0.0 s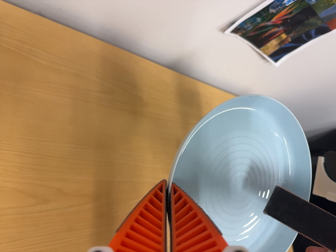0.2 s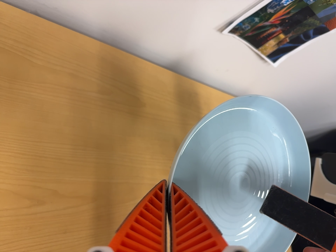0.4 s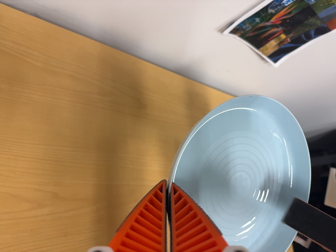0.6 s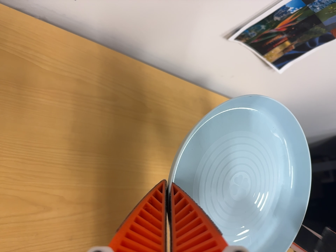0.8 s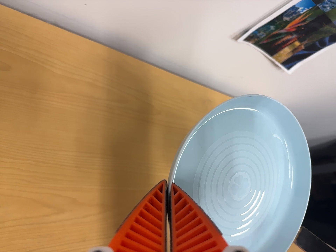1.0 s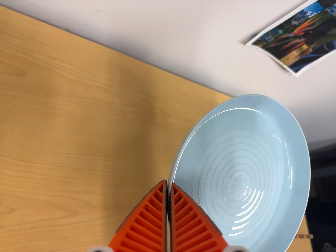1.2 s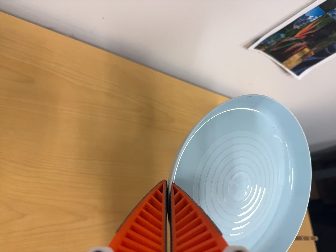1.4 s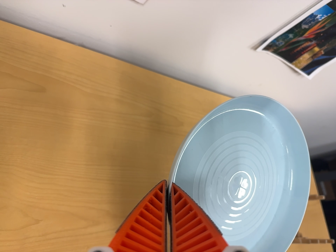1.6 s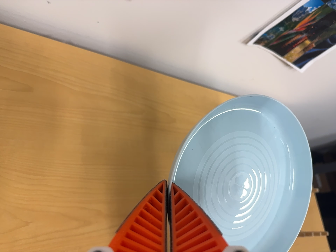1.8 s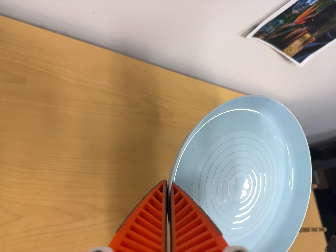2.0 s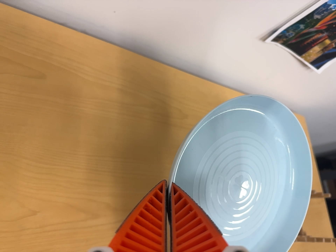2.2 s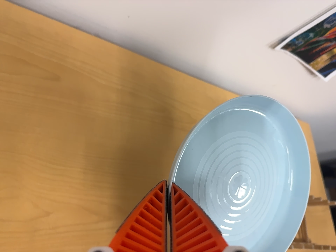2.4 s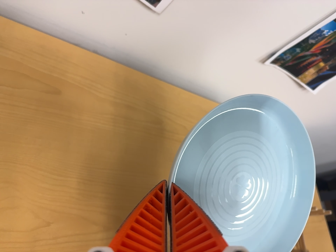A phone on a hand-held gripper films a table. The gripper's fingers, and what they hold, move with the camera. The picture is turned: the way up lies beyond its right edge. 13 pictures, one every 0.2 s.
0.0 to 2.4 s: The camera travels to its left, about 6 cm, so close, fixed things drift to the right.
The film runs backward here.
